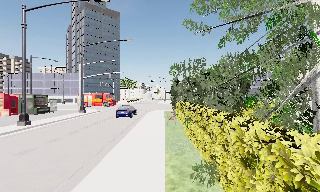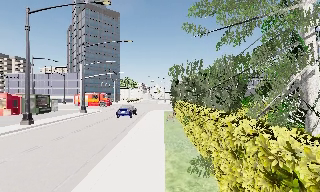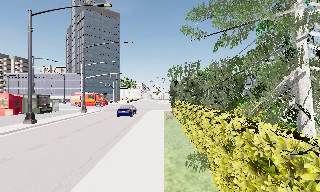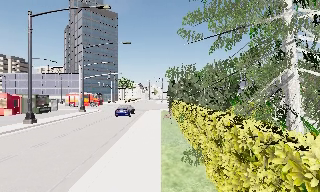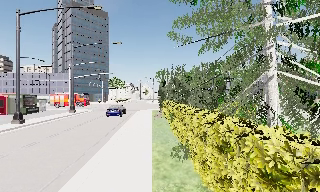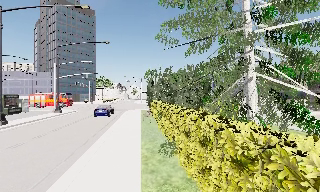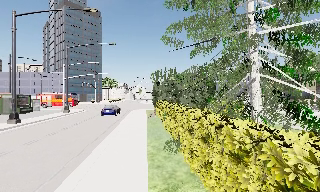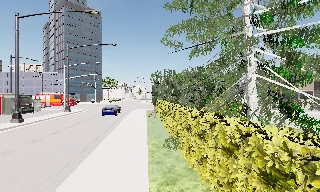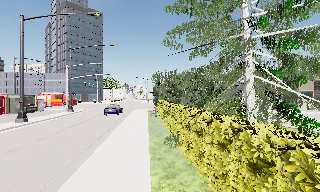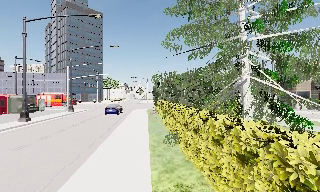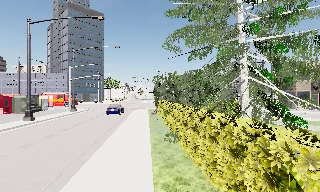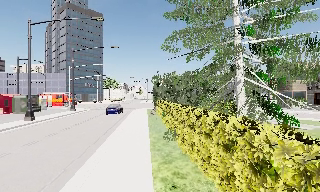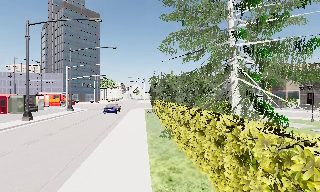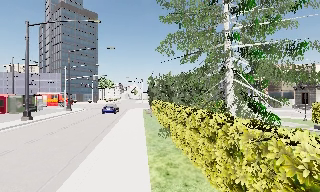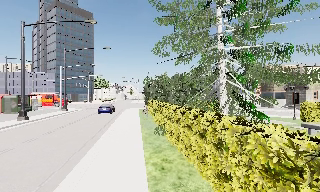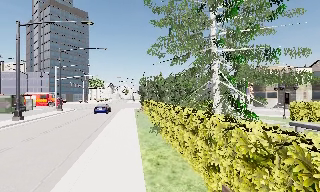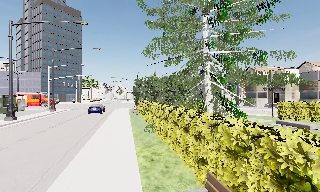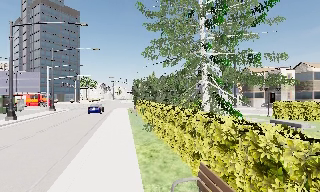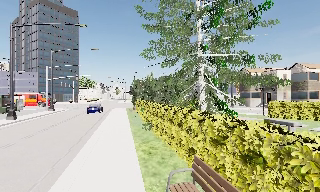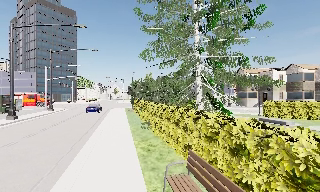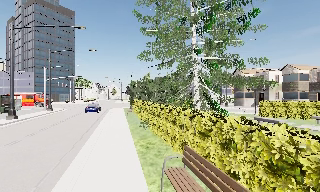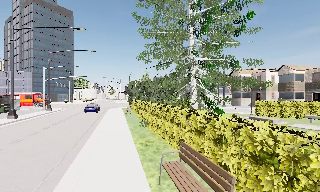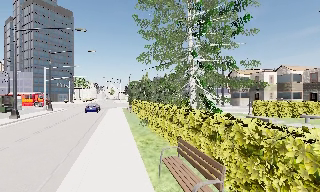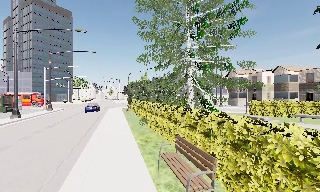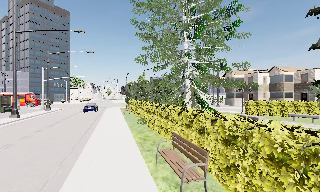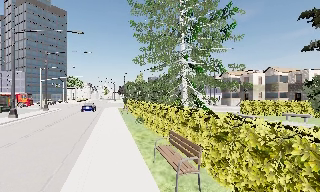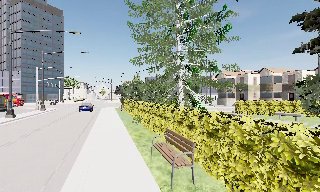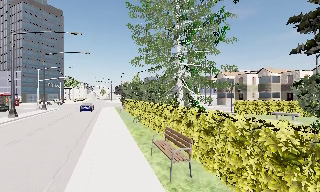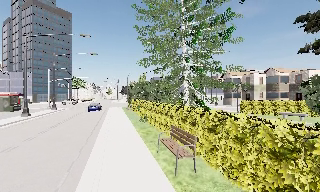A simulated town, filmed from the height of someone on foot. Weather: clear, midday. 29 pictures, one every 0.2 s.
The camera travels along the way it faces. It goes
backward.
0.0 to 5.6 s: The camera swings to its right by about 20 degrees, and the scene slides to the left. It travels backward, about 10 m, so what stands in front gets smaller.
The film runs backward here.
